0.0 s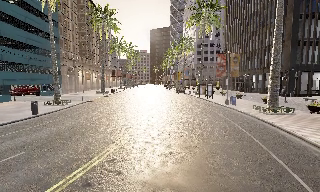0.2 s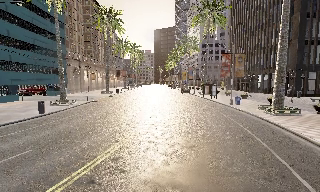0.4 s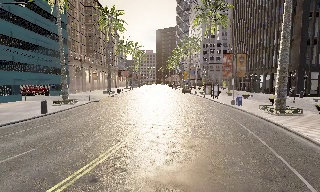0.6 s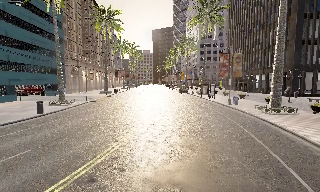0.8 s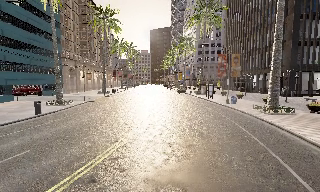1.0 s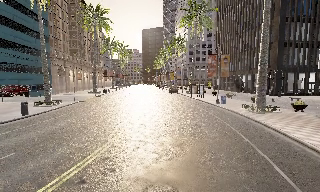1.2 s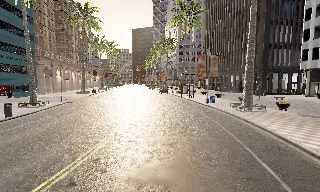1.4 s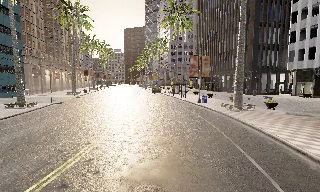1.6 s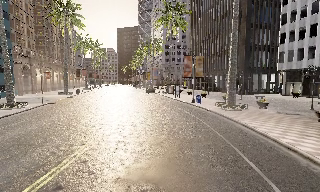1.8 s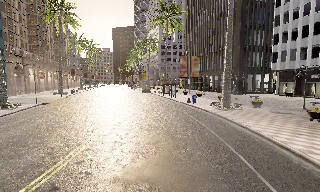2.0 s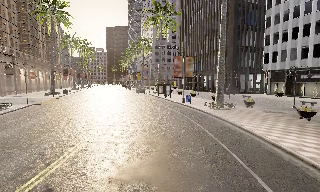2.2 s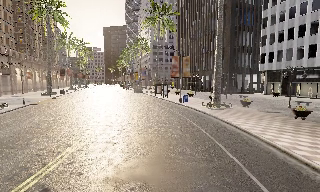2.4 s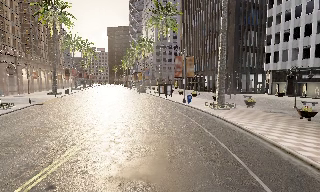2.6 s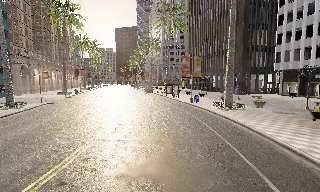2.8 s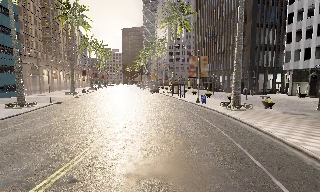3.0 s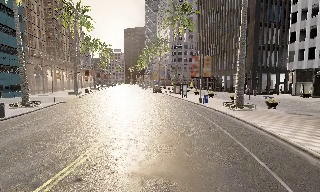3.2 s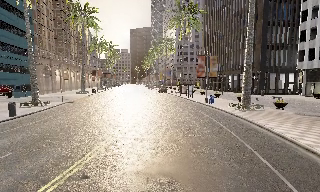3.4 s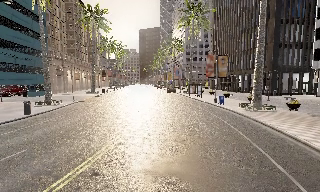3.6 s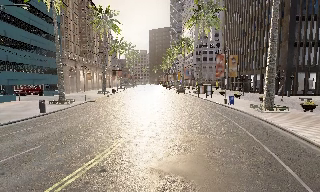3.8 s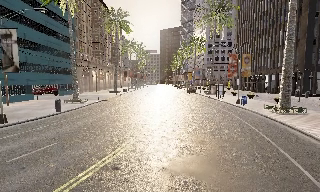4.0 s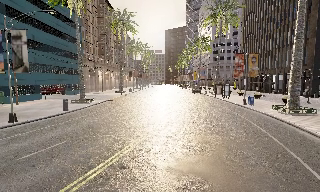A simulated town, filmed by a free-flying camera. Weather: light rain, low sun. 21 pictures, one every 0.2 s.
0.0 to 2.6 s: The scene slides to the left, as the camera pans about 10 degrees to its right. It travels backward, about 0.5 m, so what stands in front gets smaller.
2.6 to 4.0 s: The camera swings to its left by about 15 degrees, and the scene slides to the right.
The film runs backward here.
